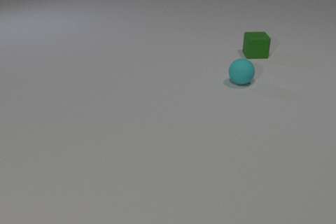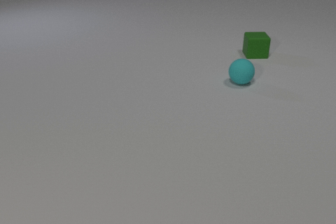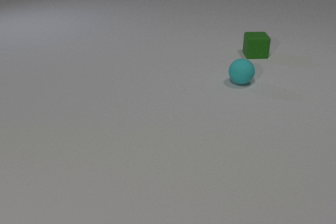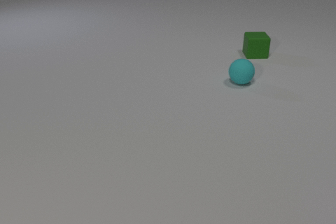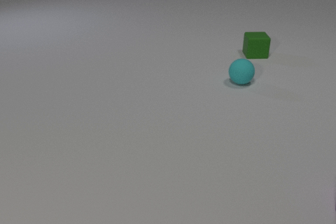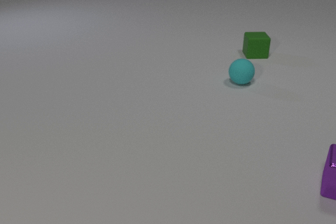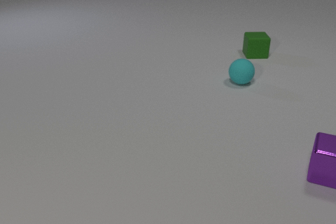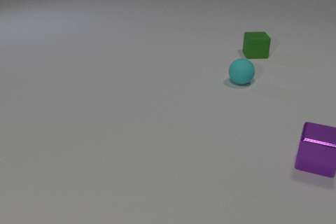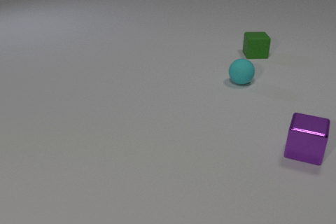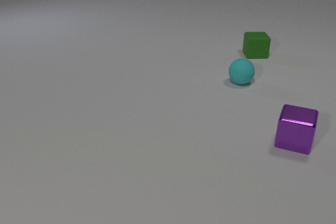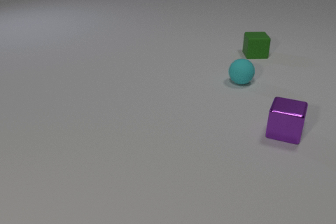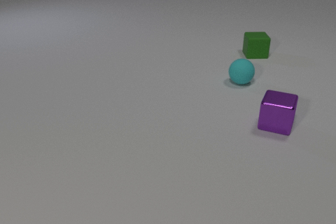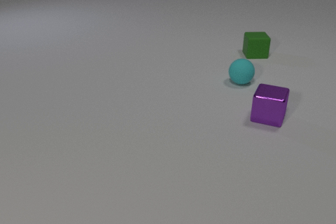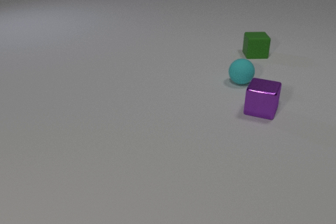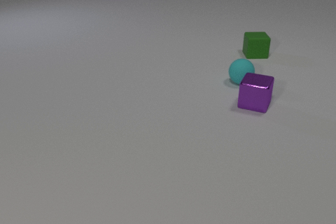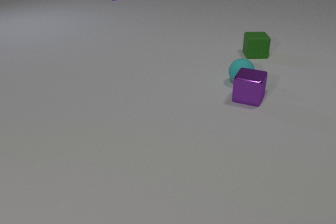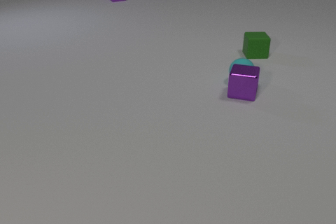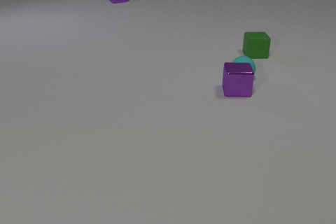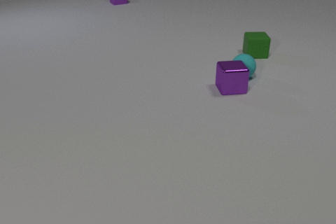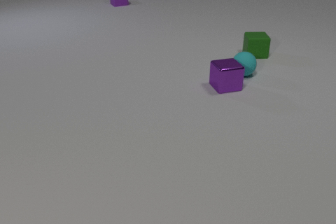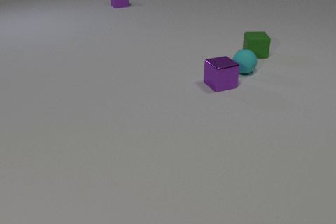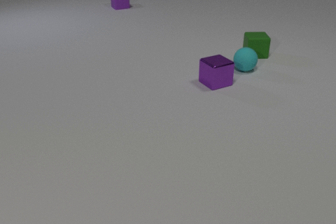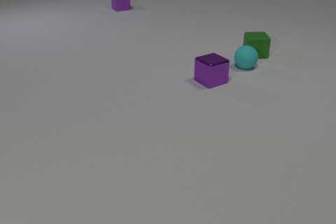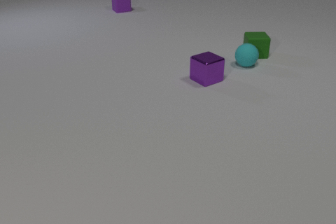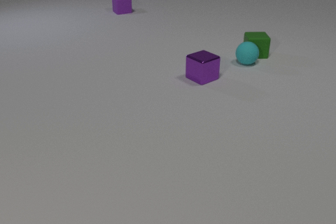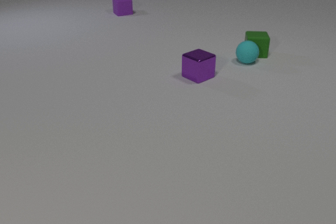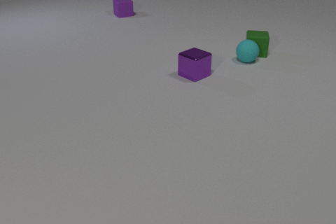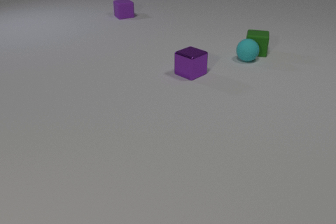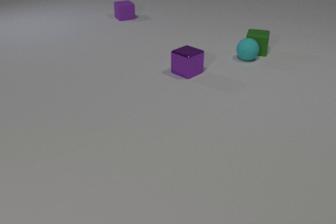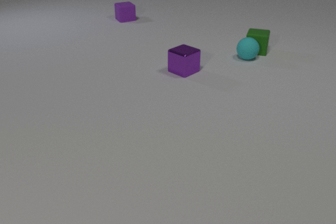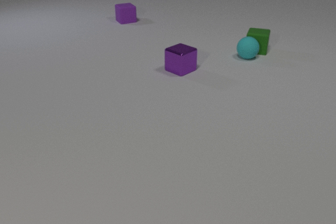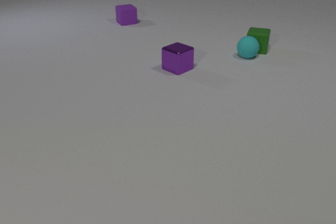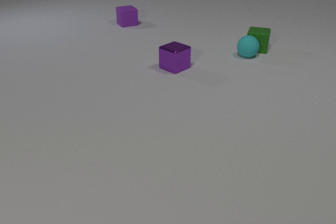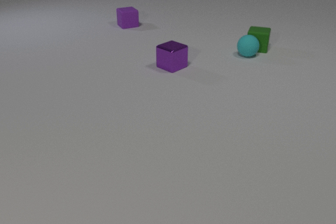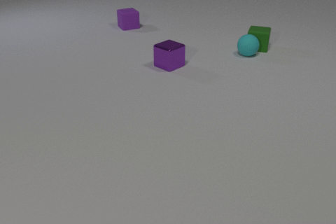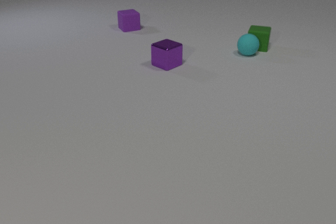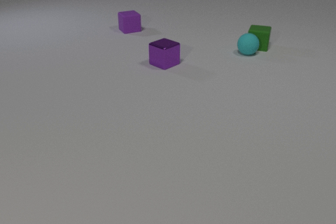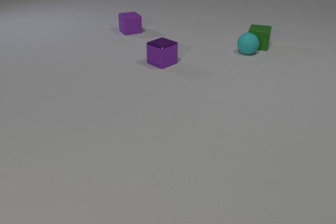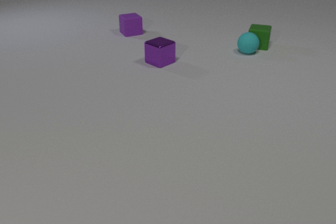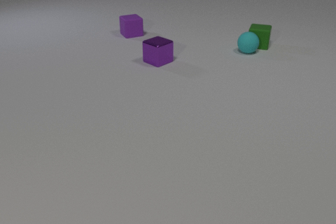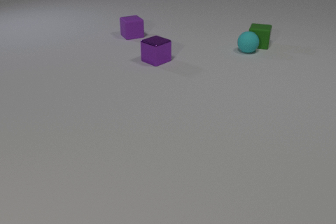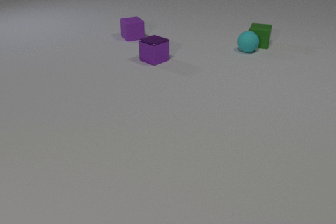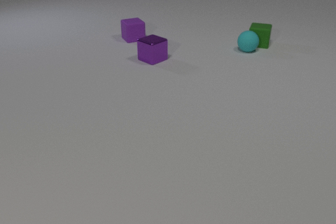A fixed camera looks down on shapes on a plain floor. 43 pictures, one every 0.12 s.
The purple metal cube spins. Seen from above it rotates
counterclockwise.
The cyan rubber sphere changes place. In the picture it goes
away from the camera.
0.00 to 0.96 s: The purple metal cube comes in at the right edge, slides away from the camera and to the left.
0.96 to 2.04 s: The purple metal cube slides away from the camera and to the left, spins so that its near face slides to the right, counterclockwise seen from above. The cyan rubber sphere rolls away from the camera. The purple rubber cube comes in at the top edge, slides toward the camera. The purple metal cube and the cyan rubber sphere collide.
2.04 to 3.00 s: The purple metal cube slides to the left and away from the camera, spins counterclockwise seen from above by about 45 degrees, its near face sliding to the right. The cyan rubber sphere rolls away from the camera. The purple rubber cube slides toward the camera. The cyan rubber sphere and the green rubber cube collide.
3.00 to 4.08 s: The purple metal cube slides to the left and away from the camera. The cyan rubber sphere rolls away from the camera. The purple rubber cube slides toward the camera. The green rubber cube slides away from the camera.
4.08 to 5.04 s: The purple metal cube slides to the left and away from the camera. The cyan rubber sphere rolls away from the camera. The purple rubber cube slides toward the camera. The green rubber cube slides away from the camera.
What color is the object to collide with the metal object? cyan.
What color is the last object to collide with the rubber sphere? green.
What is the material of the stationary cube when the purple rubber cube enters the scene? rubber.
